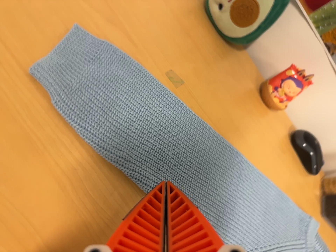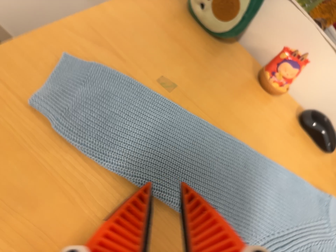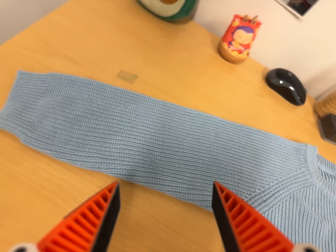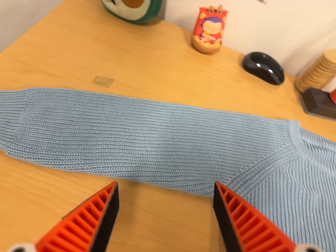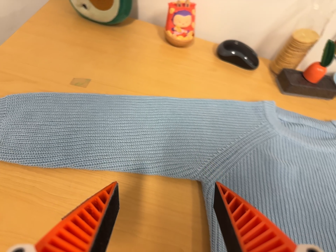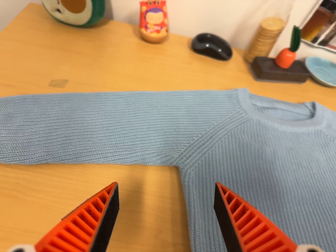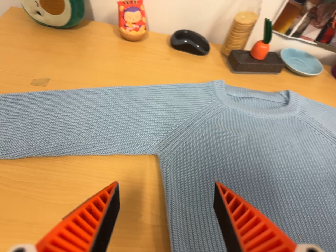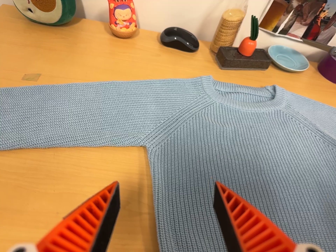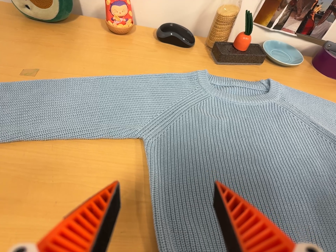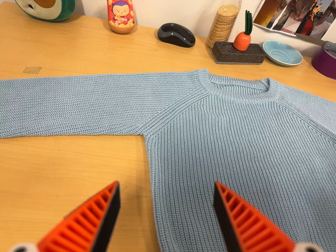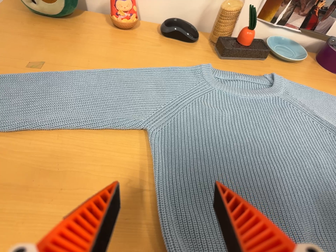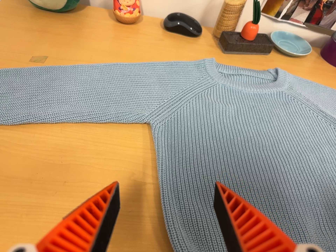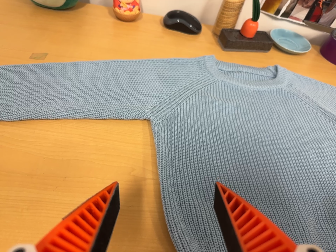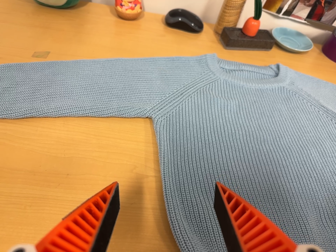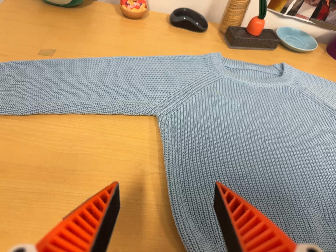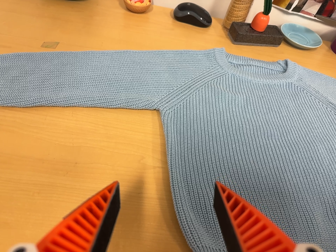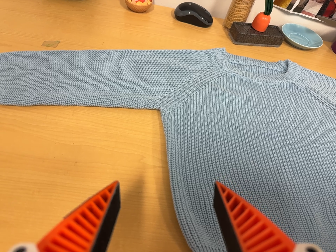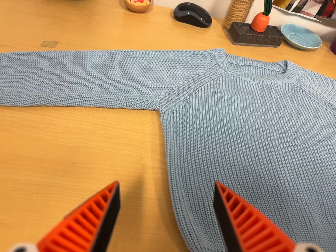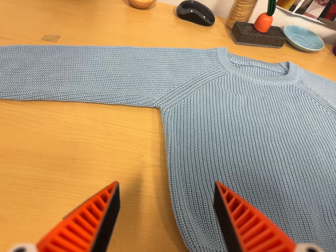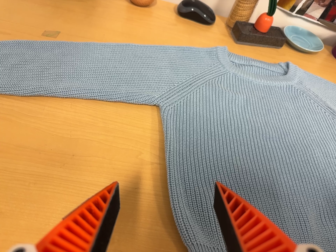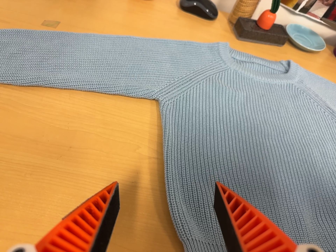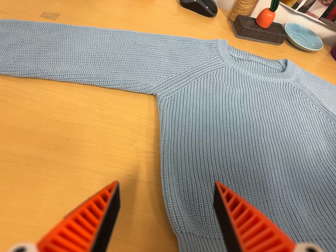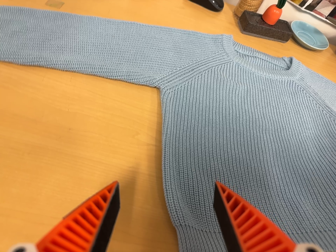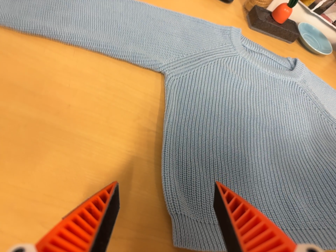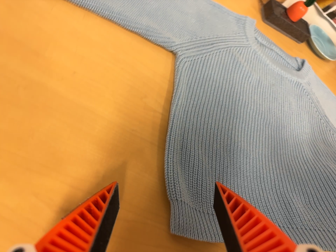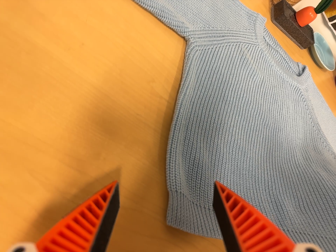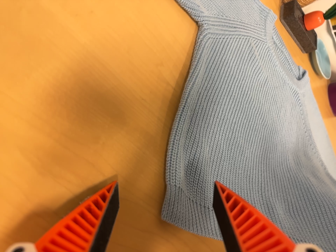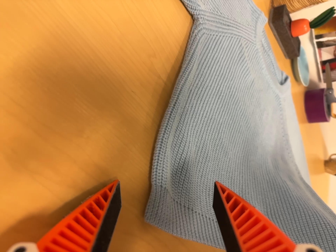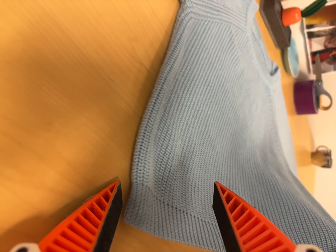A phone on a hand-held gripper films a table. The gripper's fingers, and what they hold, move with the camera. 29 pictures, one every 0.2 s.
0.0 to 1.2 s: The camera travels to its right and backward, about 22 cm, so close, fixed things drift to the left. It rolls about its line of sight by about 45 degrees, and the scene rotates counterclockwise.
1.2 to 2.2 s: The camera travels toward the bottom of its view, about 6 cm, so close, fixed things drift upward.
2.2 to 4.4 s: The camera rolls about its line of sight by about 10 degrees, and the scene rotates clockwise.
4.4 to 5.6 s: The camera pans to its right by about 25 degrees. It travels to its left and forward, about 14 cm. Its aim tips toward the bottom of its view by about 15 degrees, and the scene shifts upward. It rolls about its line of sight by about 30 degrees, and the scene rotates clockwise.
The film runs forward here.
